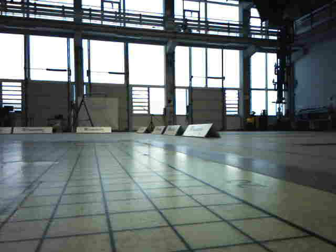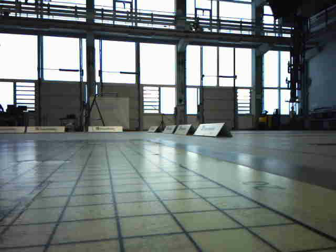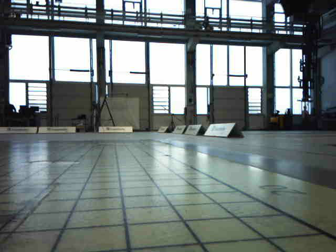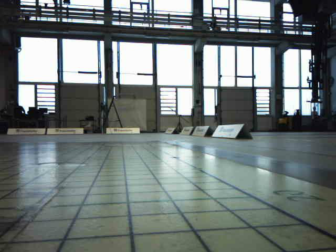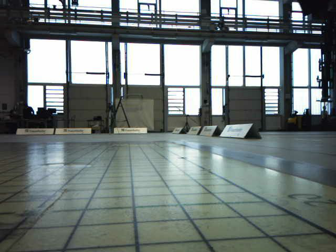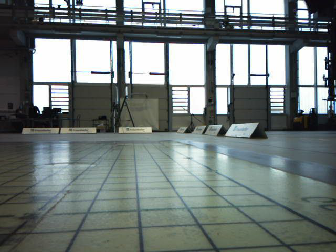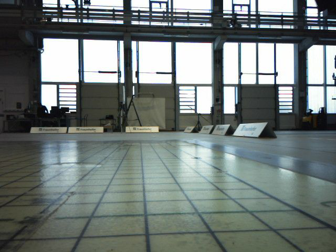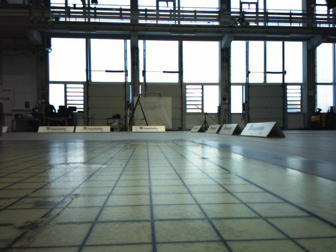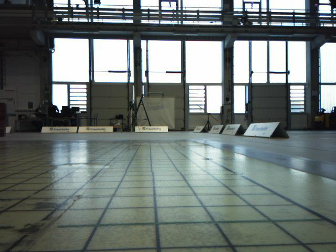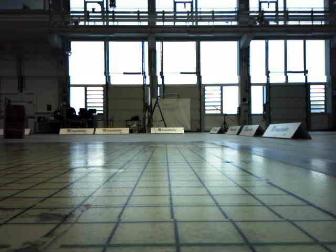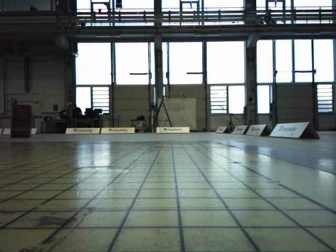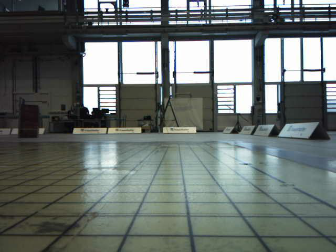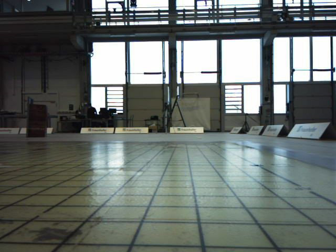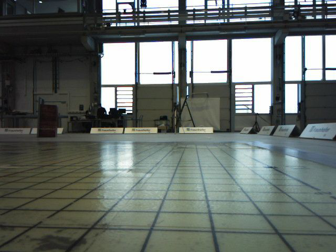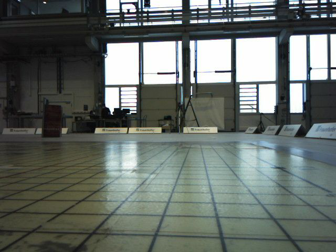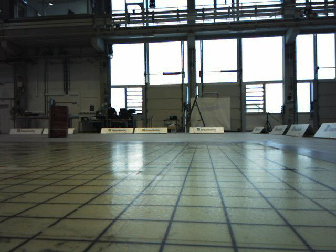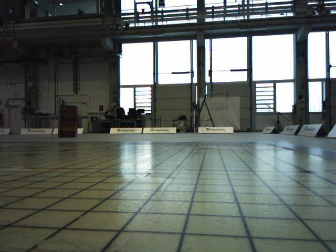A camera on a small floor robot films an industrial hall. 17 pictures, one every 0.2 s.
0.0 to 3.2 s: The camera pans to its left, which is counterclockwise from overhead, by about 25 degrees. It travels forward, about 0.6 m, so what stands in front looms larger.
The film runs forward here.
